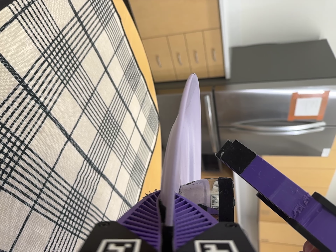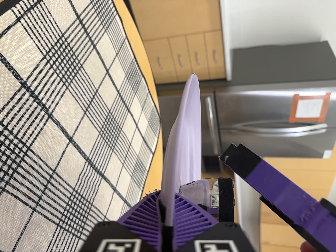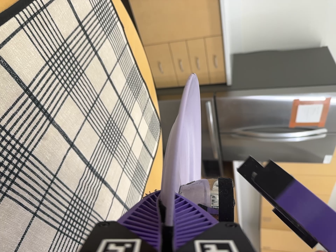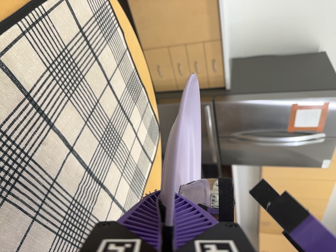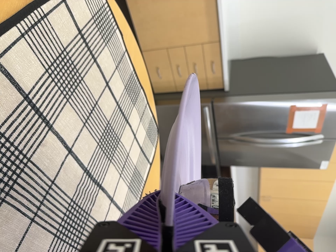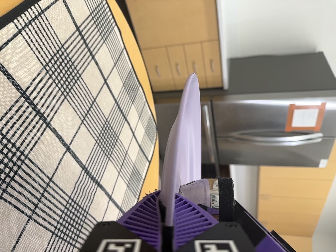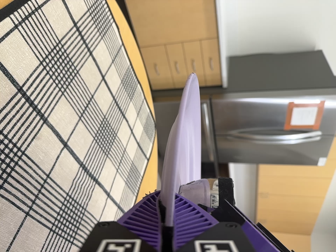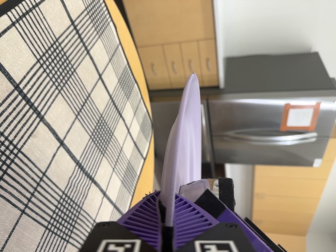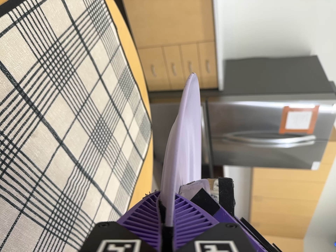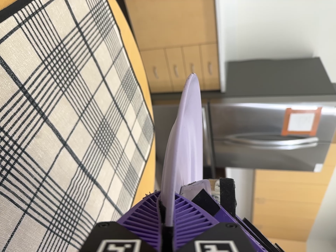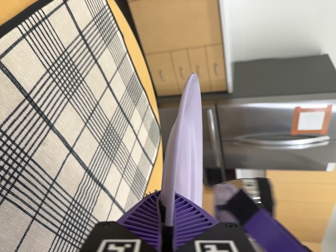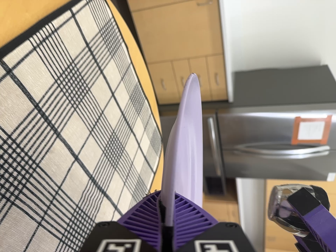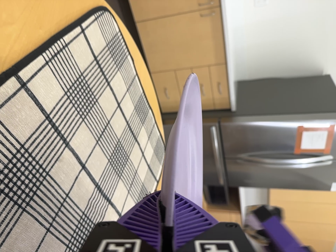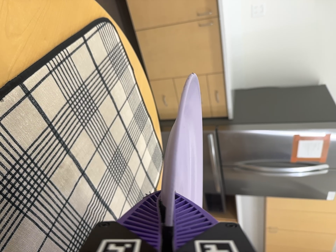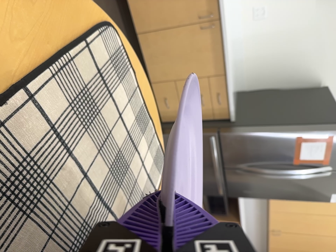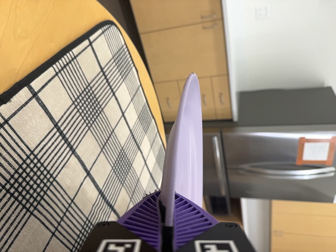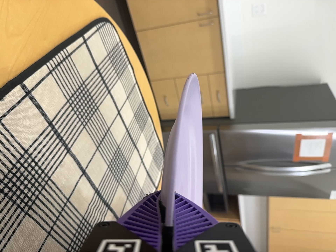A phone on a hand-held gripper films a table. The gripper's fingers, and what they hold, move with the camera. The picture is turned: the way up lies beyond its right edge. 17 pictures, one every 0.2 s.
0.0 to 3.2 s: The camera travels backward, about 5 cm, so what stands in front gets smaller. Its aim tips toward the top of its view by about 10 degrees, and the scene shifts downward.
The film runs forward here.
